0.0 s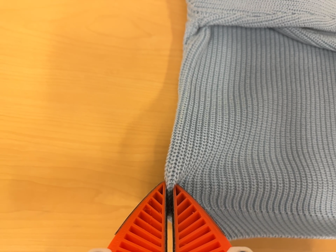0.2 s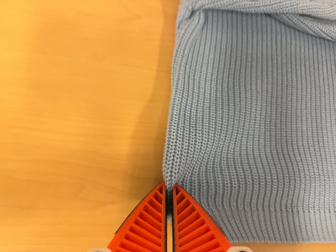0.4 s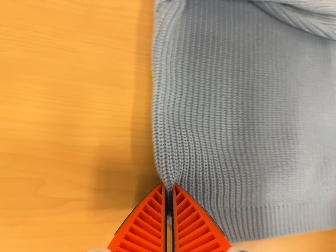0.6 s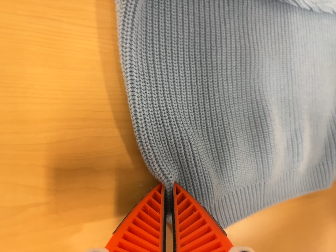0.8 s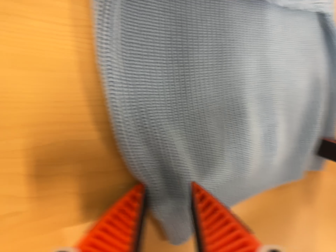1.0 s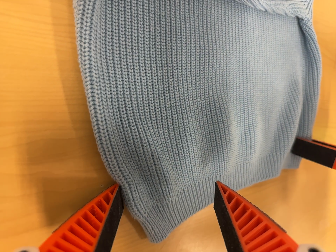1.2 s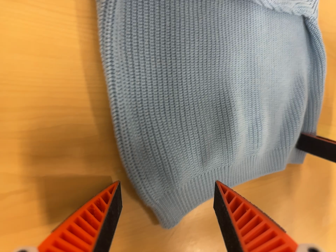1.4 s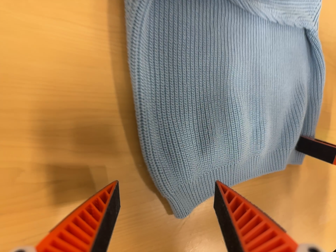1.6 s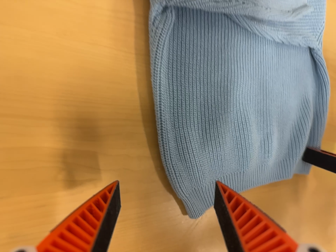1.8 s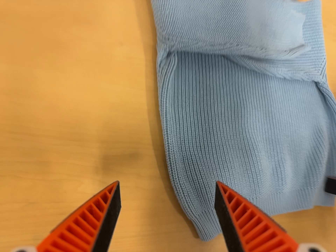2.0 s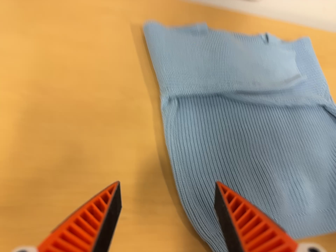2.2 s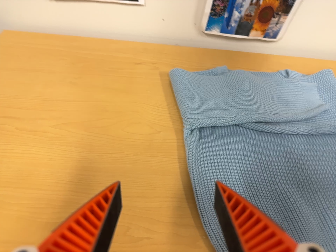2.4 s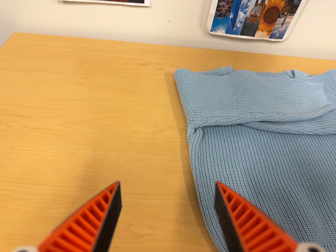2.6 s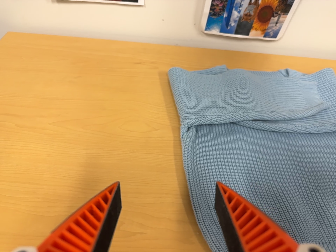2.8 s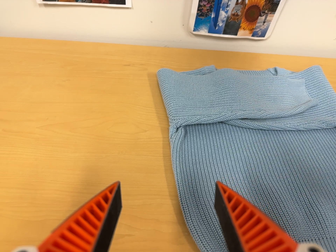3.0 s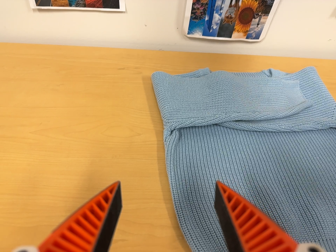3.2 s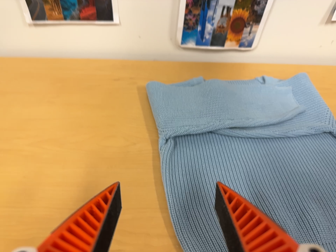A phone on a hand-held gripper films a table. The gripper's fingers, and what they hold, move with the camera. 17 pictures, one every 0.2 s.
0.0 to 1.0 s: The camera swings to its right by about 30 degrees, and the scene slides to the left. It travels forward and toward the top of its view, about 7 cm, so what stands in front looms larger. Its aim tips toward the bottom of its view by about 20 degrees, and the scene shifts upward.
1.0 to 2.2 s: The scene slides to the right, as the camera pans about 30 degrees to its left. It travels backward, toward the bottom of its view and to its right, about 26 cm. Its aim tips toward the top of its view by about 45 degrees, and the scene shifts downward. It rolls about its line of sight by about 10 degrees, and the scene rotates counterclockwise.
2.2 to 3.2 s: The camera travels to its right, about 5 cm, so close, fixed things drift to the left.
The film runs backward here.
